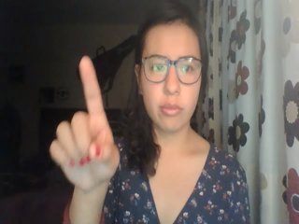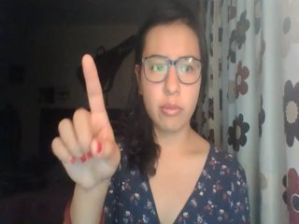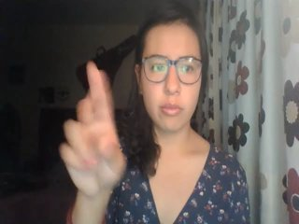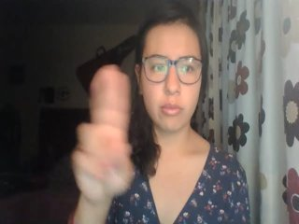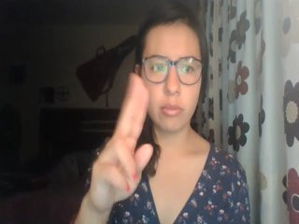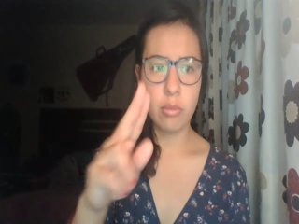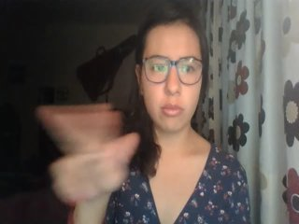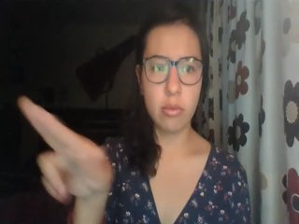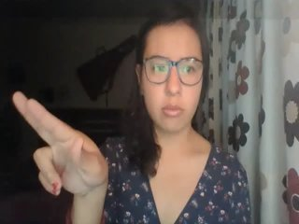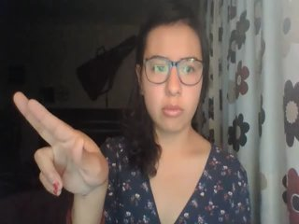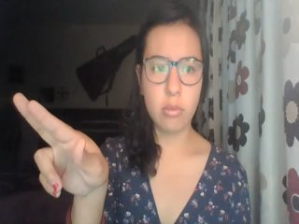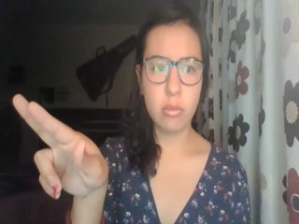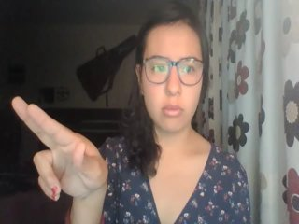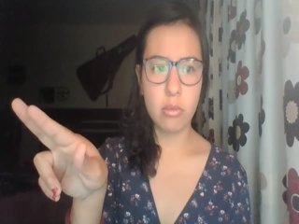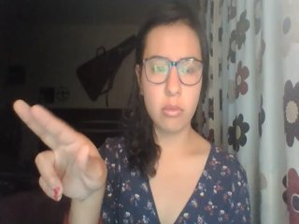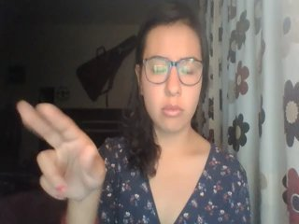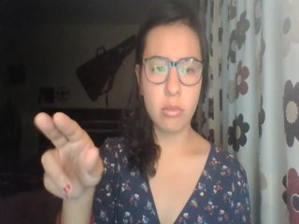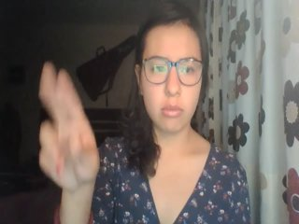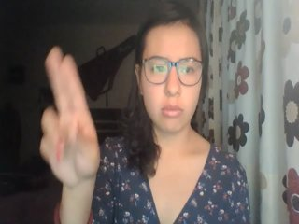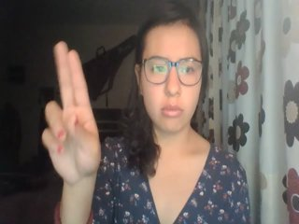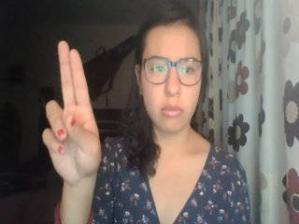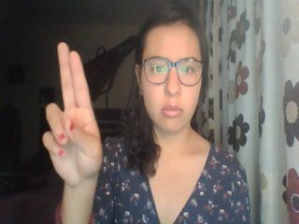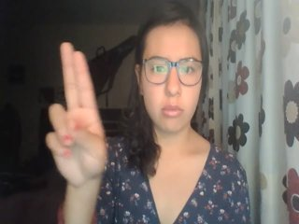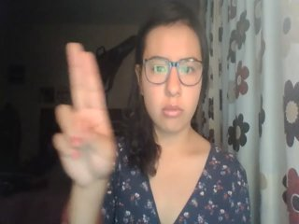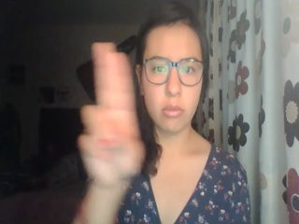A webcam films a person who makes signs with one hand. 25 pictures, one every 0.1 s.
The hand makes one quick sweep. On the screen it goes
to the left.
0.0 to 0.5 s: Pointing with one finger.
0.6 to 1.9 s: On the screen the hand sweeps to the left. The name of the sign: Throw right.
2.0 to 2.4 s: Pointing with two fingers.
